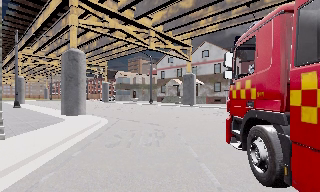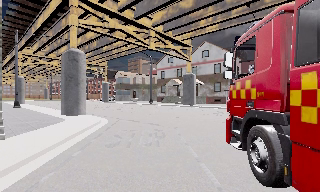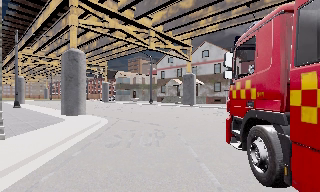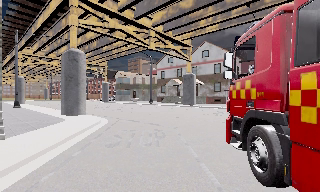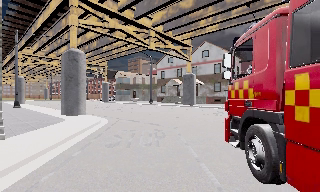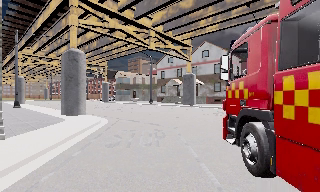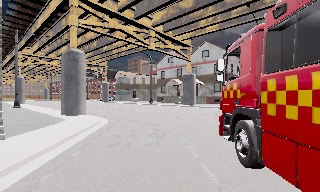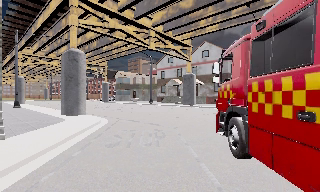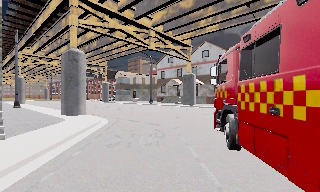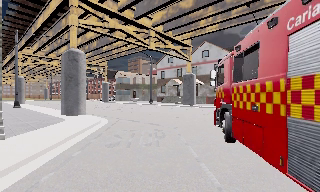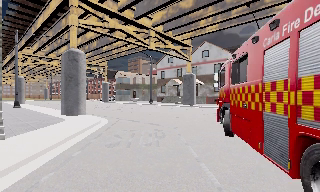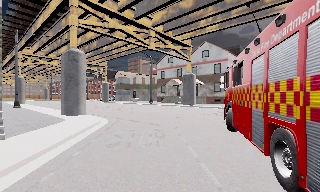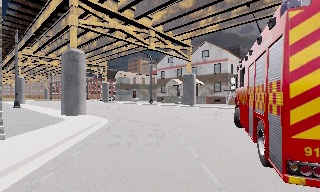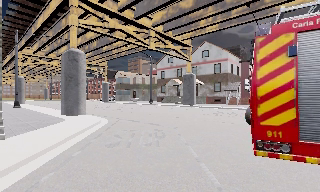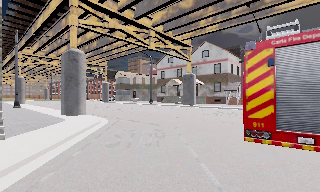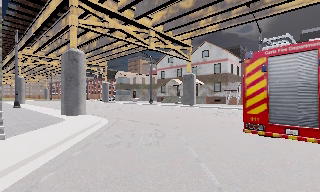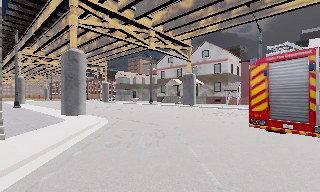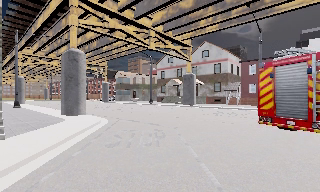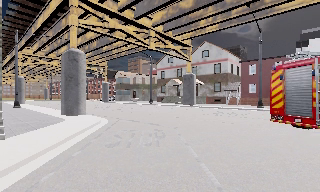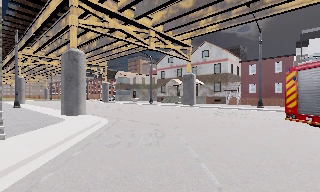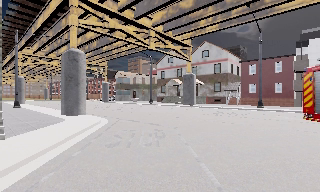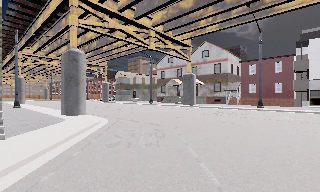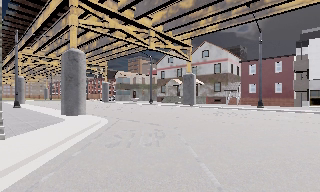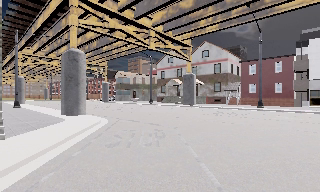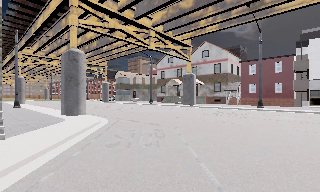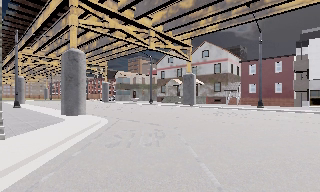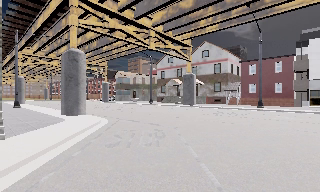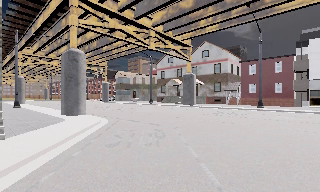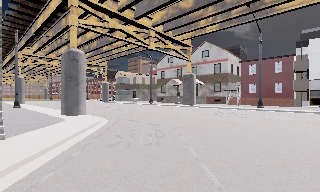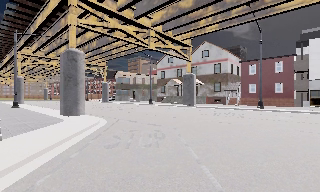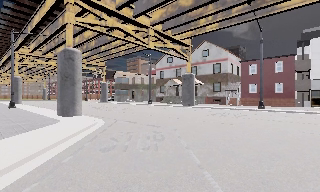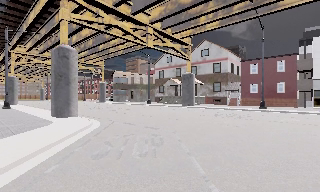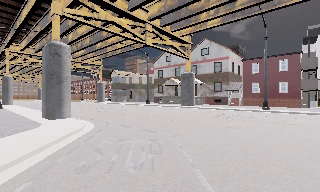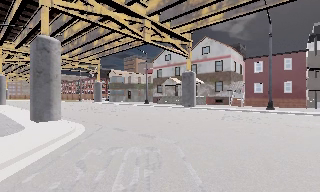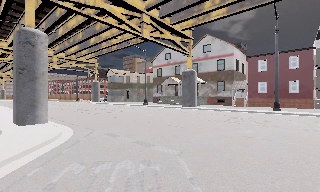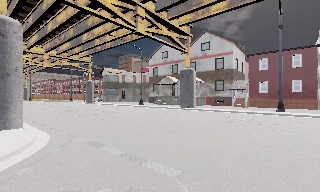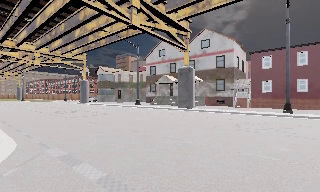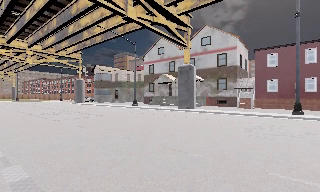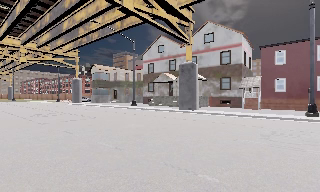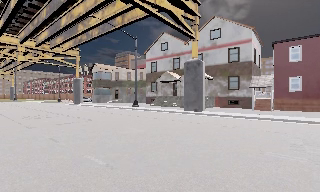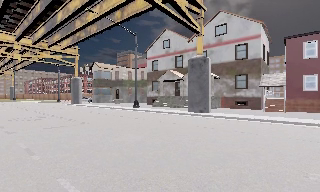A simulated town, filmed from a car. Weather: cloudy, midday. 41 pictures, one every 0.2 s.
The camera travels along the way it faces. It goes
forward.
0.0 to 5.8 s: The camera keeps its place and its aim.
5.8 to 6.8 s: The camera travels forward, about 4 m, so what stands in front looms larger. It gains speed.
6.8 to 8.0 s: The camera travels forward, about 8 m, so what stands in front looms larger.
The film runs forward here.
